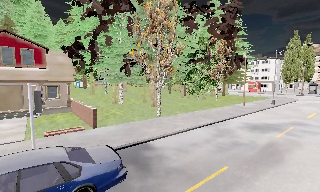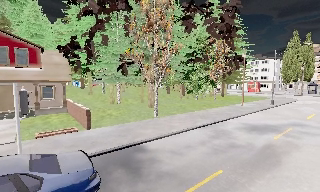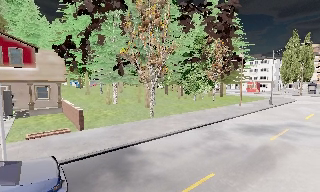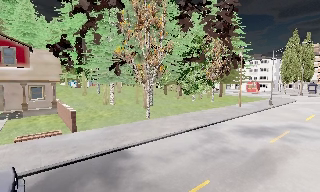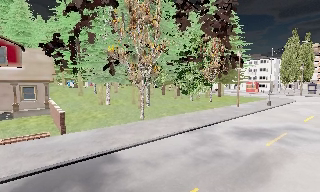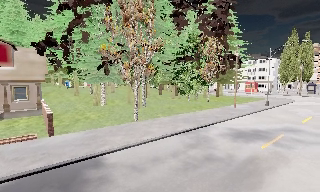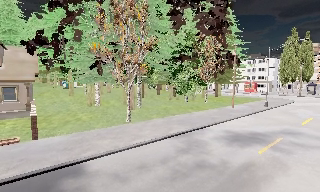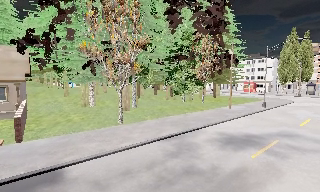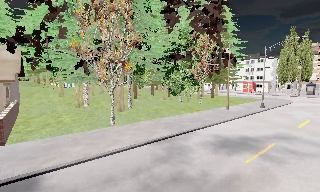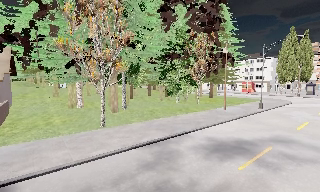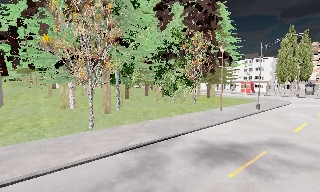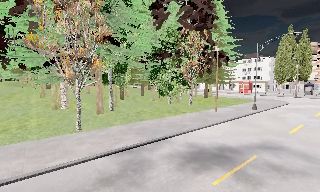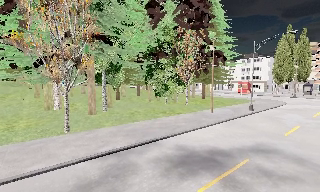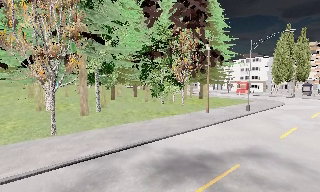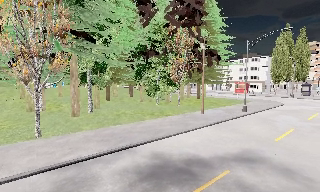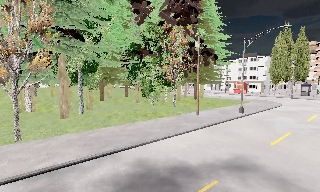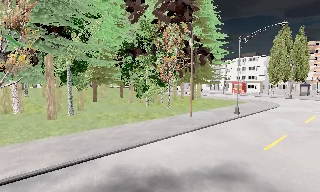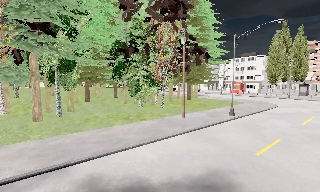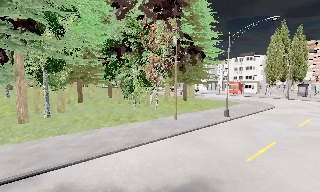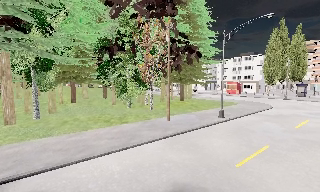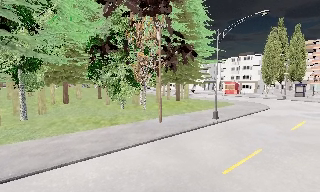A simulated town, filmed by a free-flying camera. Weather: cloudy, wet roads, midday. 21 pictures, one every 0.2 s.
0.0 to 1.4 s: The camera travels to its right and forward, about 4 m, so close, fixed things drift to the left. It gains speed.
1.4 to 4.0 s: The camera travels to its right and forward, about 10 m, so close, fixed things drift to the left.
The film runs forward here.
